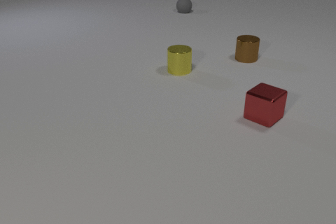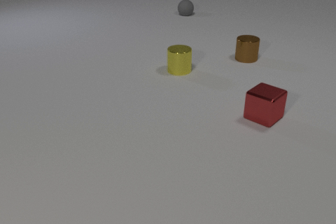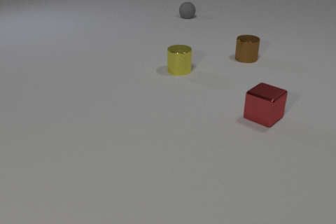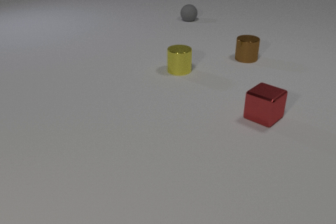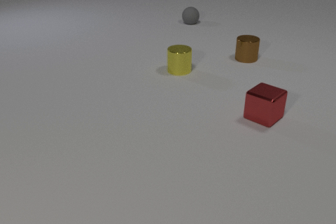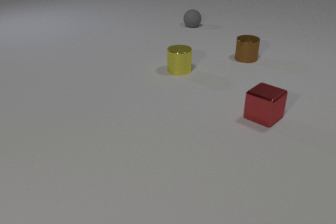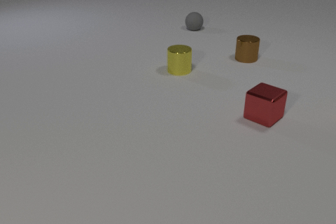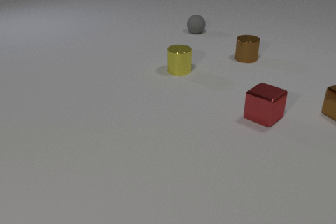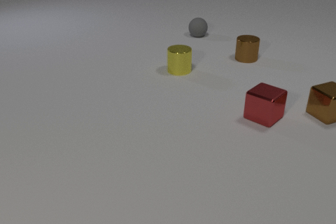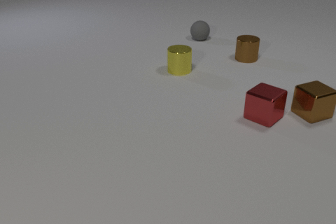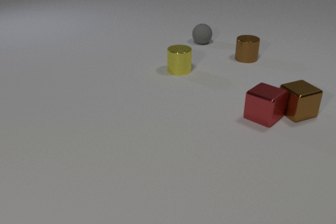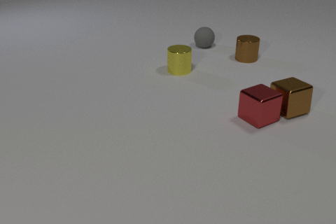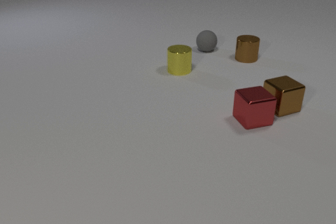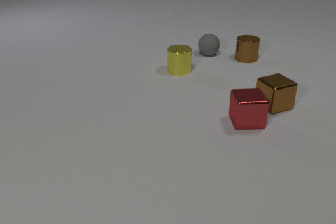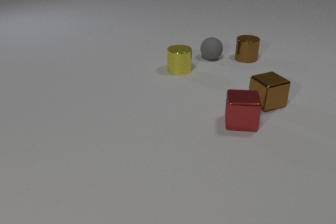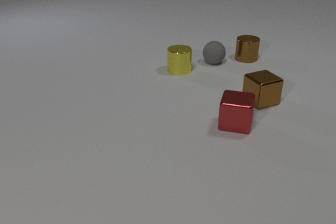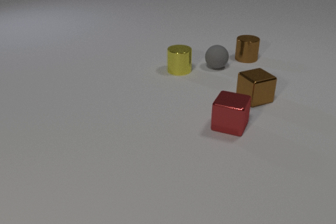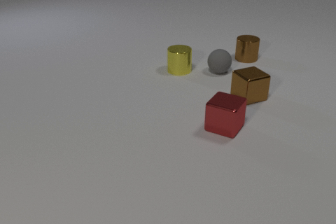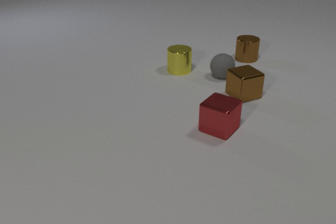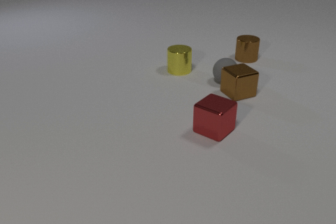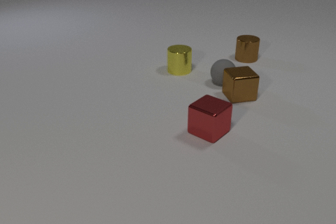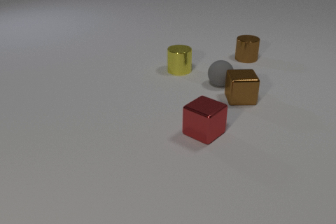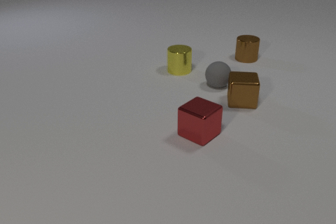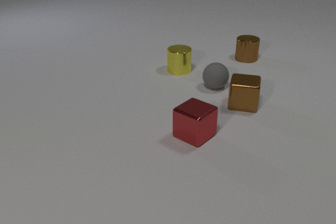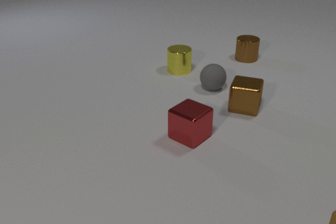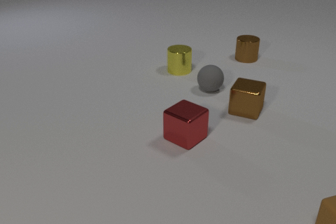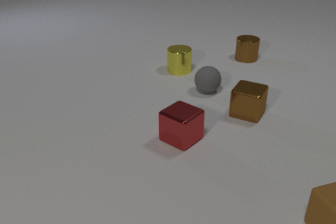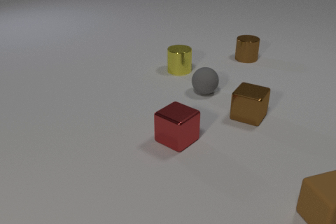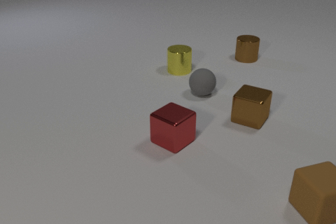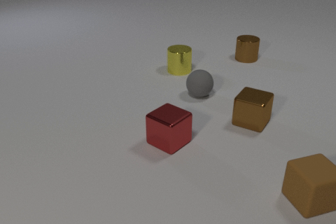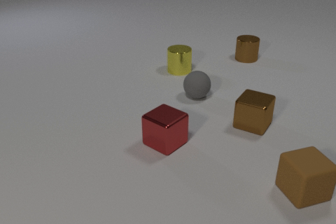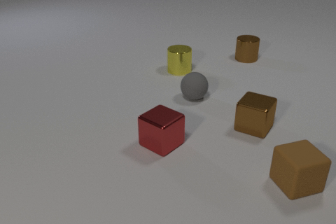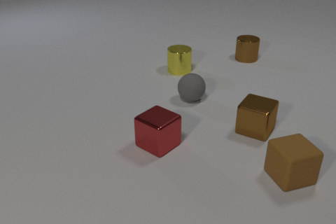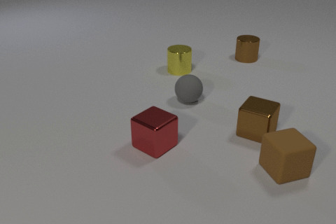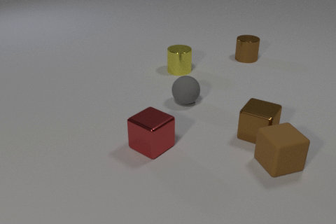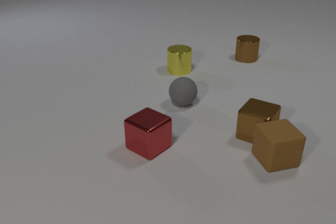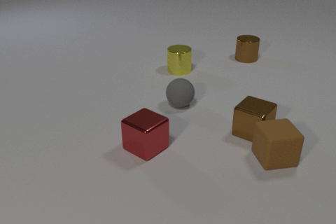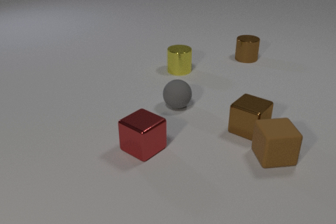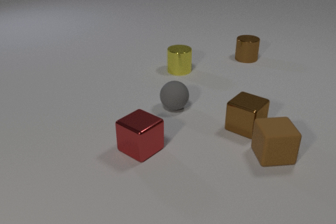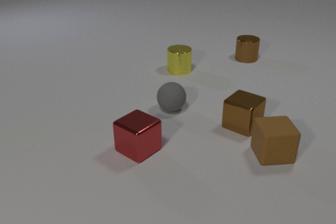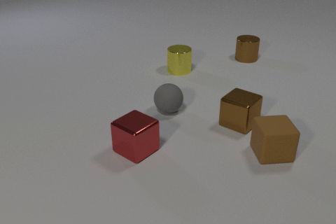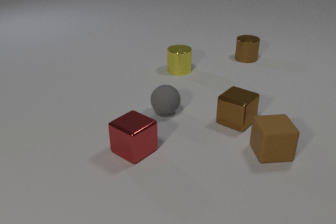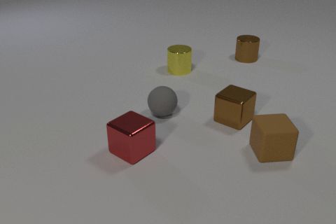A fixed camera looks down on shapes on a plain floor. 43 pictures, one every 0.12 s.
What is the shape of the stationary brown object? cylinder.
Are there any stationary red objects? no.
Are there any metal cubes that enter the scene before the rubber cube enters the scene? yes.
0.00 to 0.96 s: The brown metal cube comes in at the right edge, slides to the left. The gray rubber sphere rolls toward the camera.
0.96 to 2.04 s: The brown metal cube slides to the left. The red metal cube slides to the left and toward the camera, spins clockwise seen from above by about 75 degrees, its near face sliding to the left. The gray rubber sphere rolls toward the camera. The brown metal cube and the red metal cube collide.
2.04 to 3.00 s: The brown metal cube slides toward the camera, spins so that its near face slides to the left, clockwise seen from above. The red metal cube slides to the left and toward the camera. The gray rubber sphere rolls toward the camera. The brown rubber cube comes in at the right edge, slides away from the camera and to the left. The brown metal cube and the gray rubber sphere collide.
3.00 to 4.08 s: The brown metal cube slides toward the camera. The red metal cube slides to the left and toward the camera. The gray rubber sphere rolls toward the camera and to the left. The brown rubber cube slides away from the camera and to the left.
4.08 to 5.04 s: The brown metal cube slides away from the camera and to the left. The red metal cube slides to the left. The gray rubber sphere rolls toward the camera and to the left. The brown rubber cube slides away from the camera and to the left. The brown metal cube and the brown rubber cube collide.
